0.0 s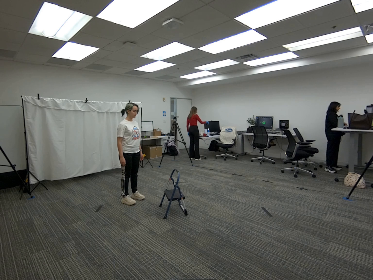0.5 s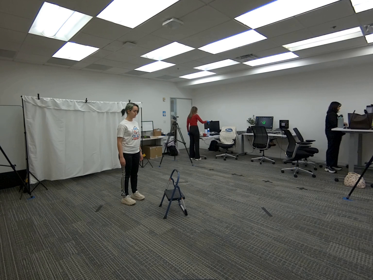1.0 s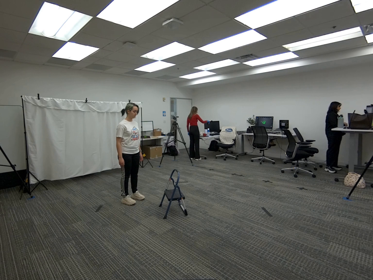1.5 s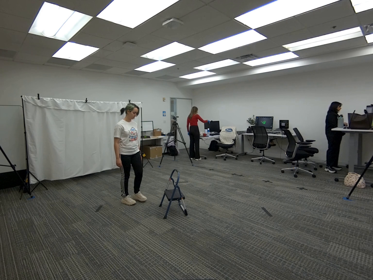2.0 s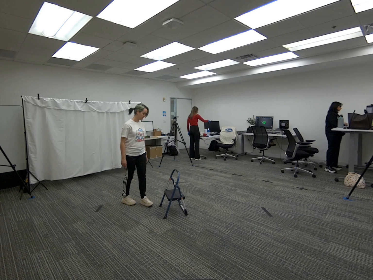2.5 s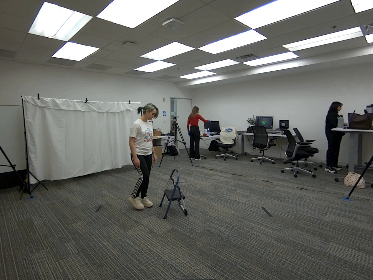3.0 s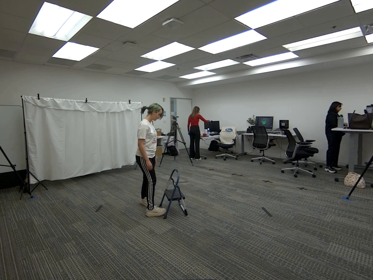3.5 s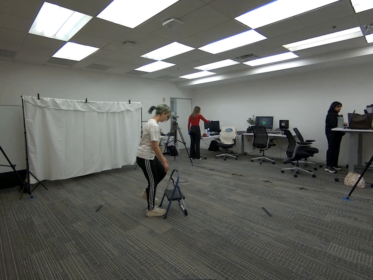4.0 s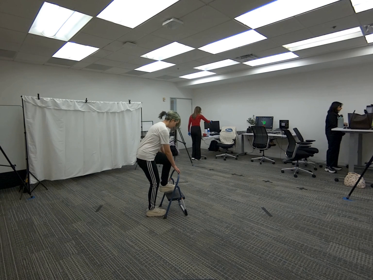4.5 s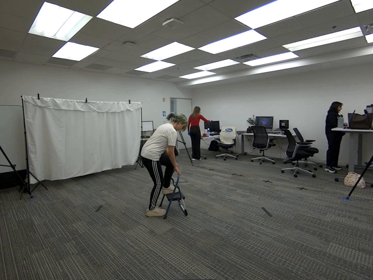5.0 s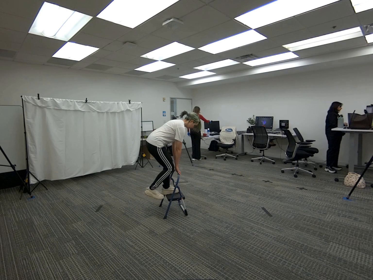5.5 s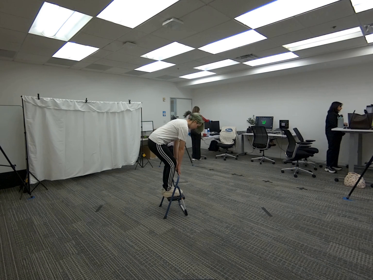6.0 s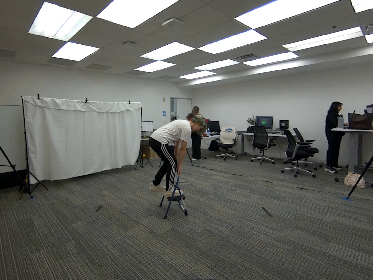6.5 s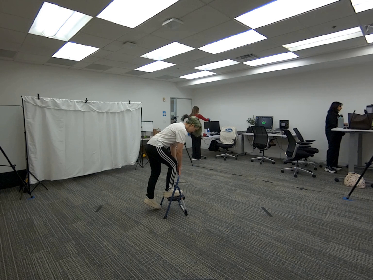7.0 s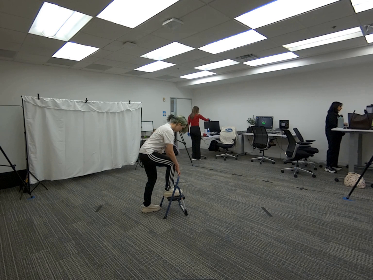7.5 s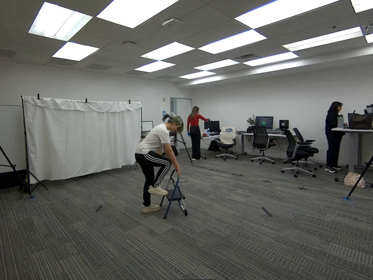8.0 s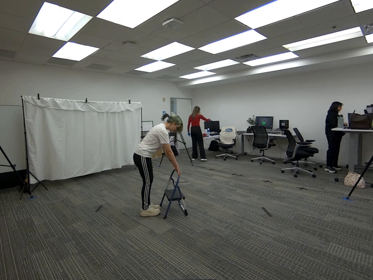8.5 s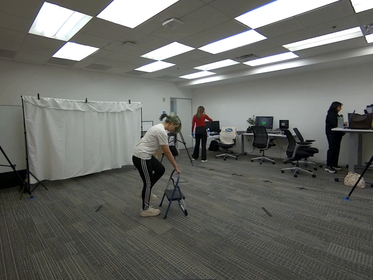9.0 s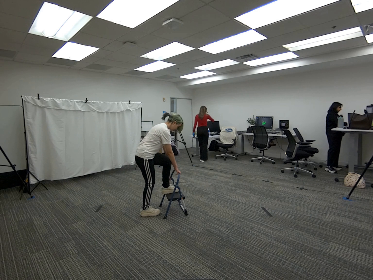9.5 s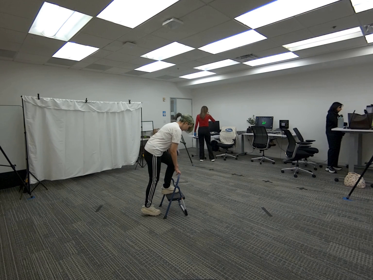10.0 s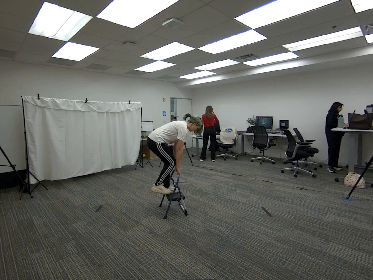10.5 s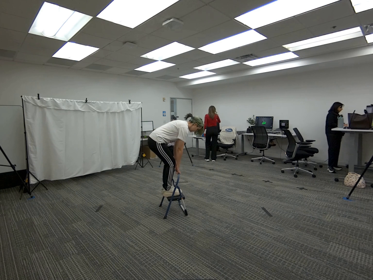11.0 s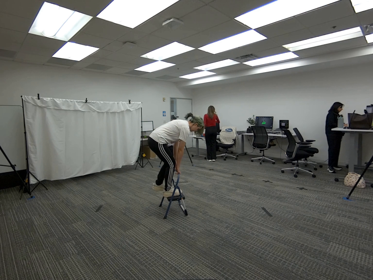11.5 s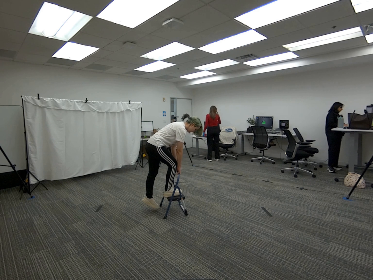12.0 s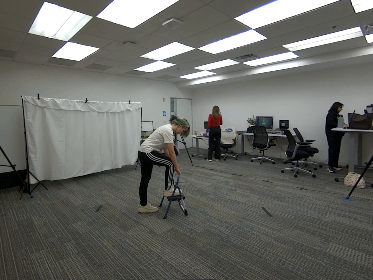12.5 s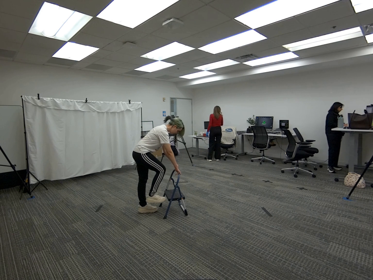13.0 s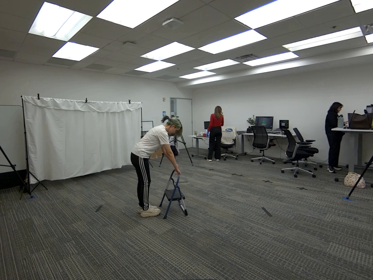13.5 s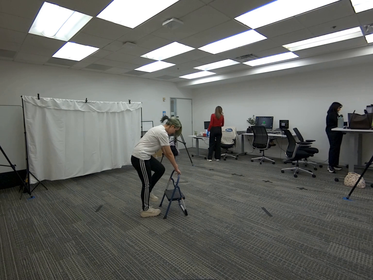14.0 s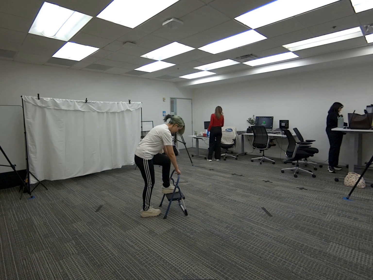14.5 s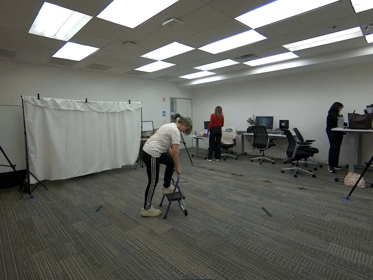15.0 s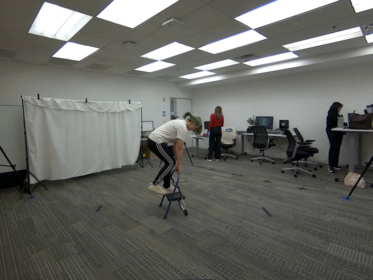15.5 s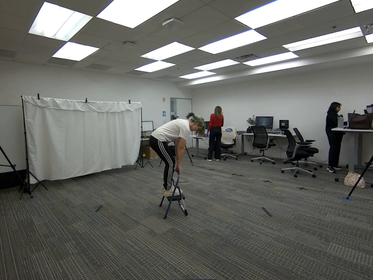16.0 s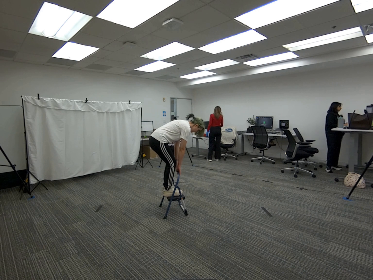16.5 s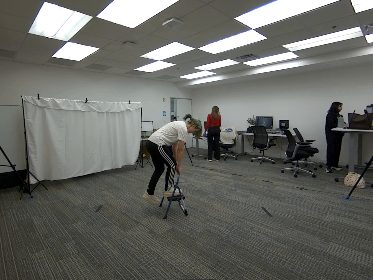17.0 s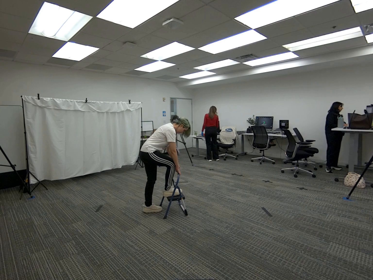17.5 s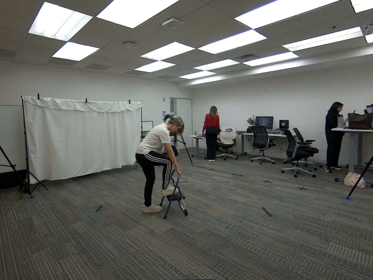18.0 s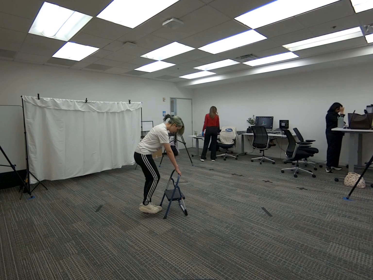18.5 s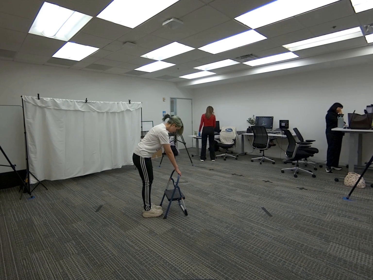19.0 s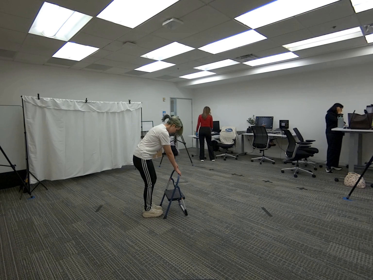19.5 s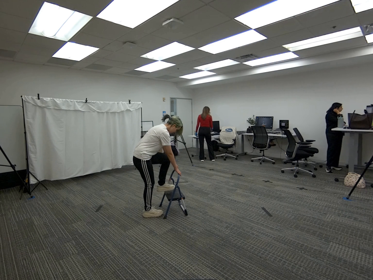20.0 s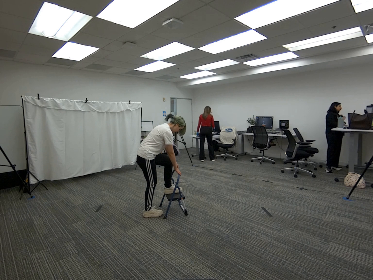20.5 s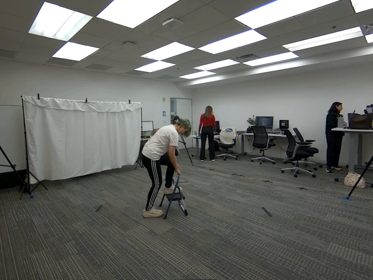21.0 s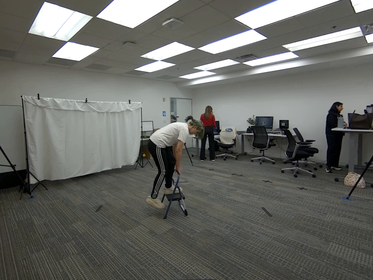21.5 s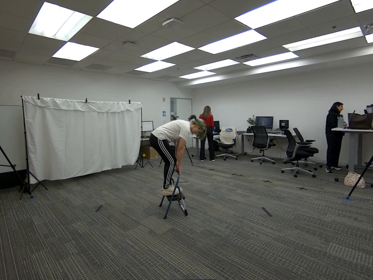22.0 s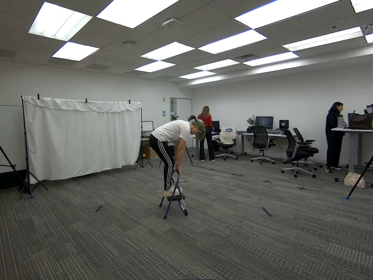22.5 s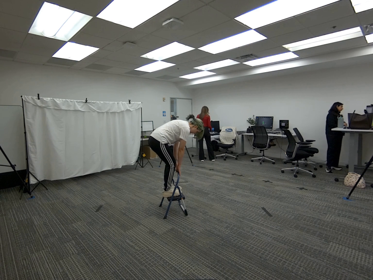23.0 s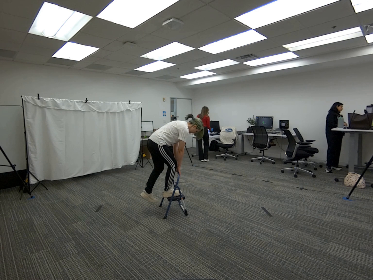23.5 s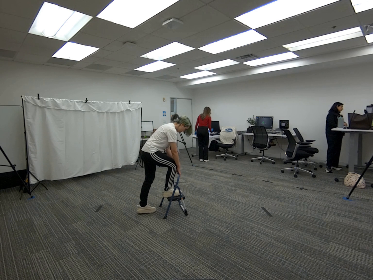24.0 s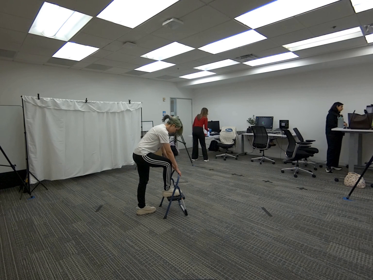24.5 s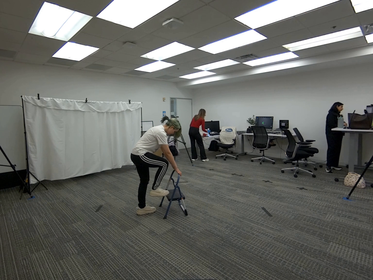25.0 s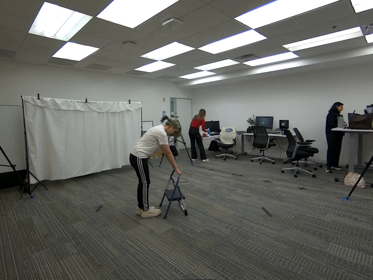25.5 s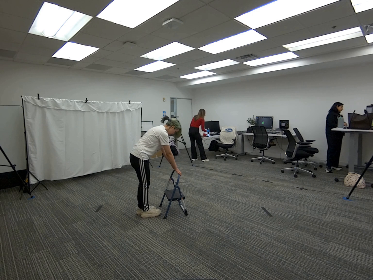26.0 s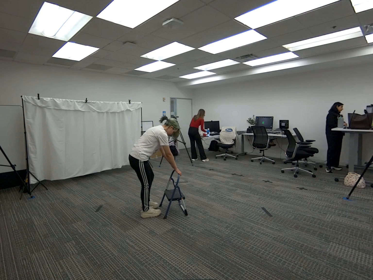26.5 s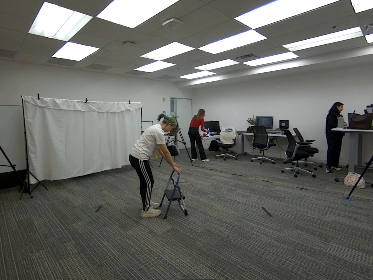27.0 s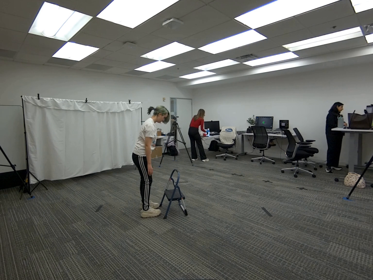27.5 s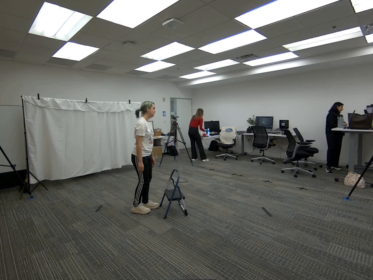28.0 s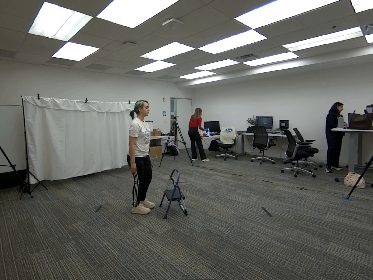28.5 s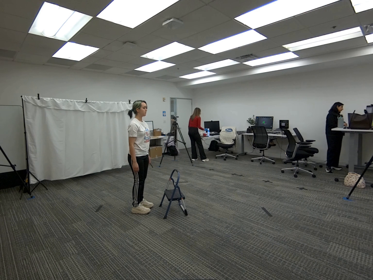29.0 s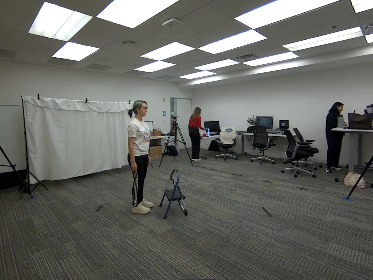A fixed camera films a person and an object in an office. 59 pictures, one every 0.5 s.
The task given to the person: Walk over to the step ladder and proceed to perform ~10 sec. of step ups slowly.
